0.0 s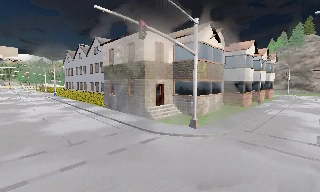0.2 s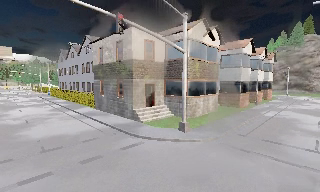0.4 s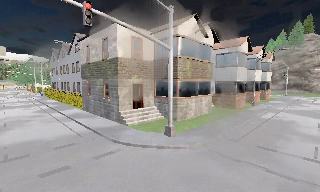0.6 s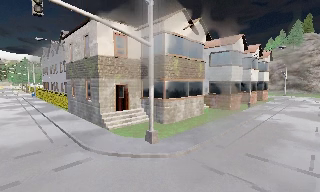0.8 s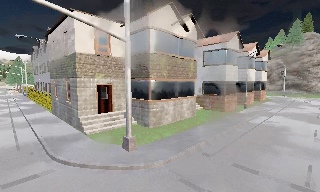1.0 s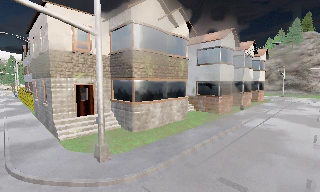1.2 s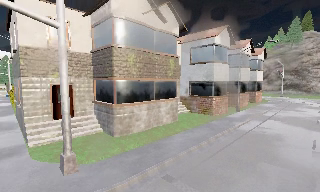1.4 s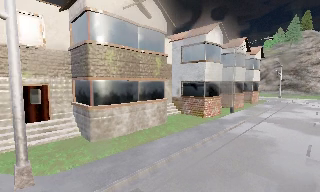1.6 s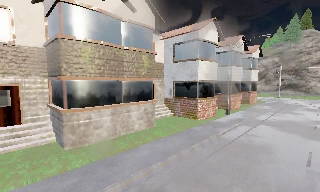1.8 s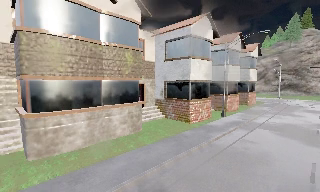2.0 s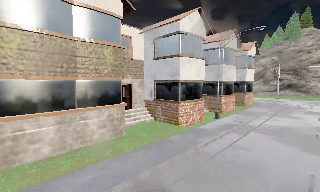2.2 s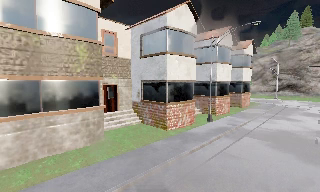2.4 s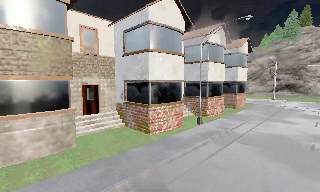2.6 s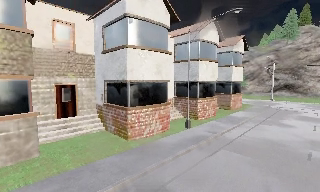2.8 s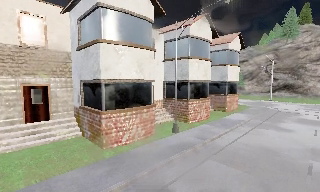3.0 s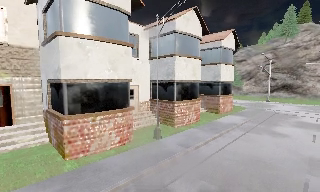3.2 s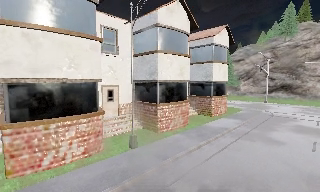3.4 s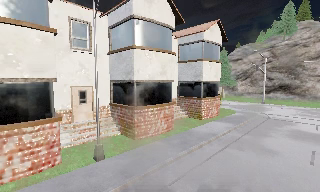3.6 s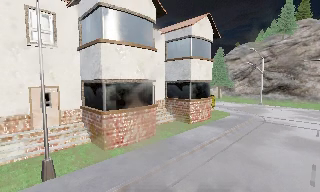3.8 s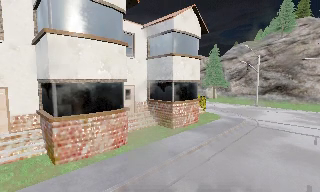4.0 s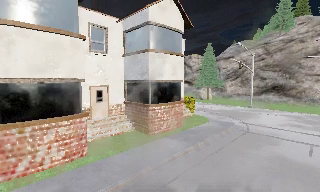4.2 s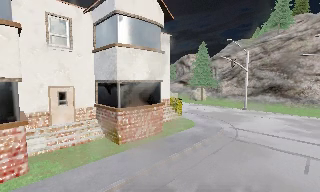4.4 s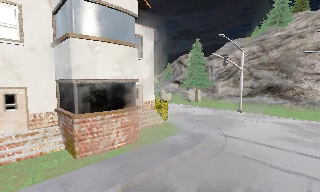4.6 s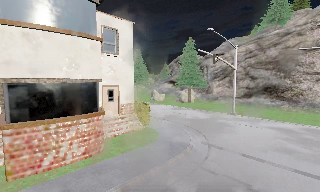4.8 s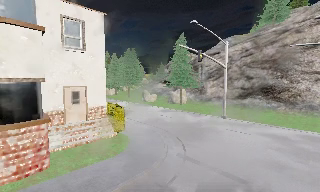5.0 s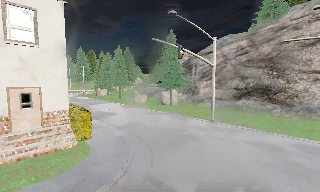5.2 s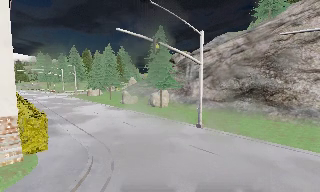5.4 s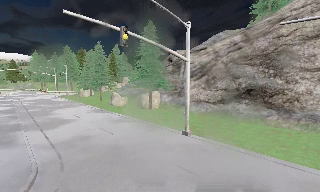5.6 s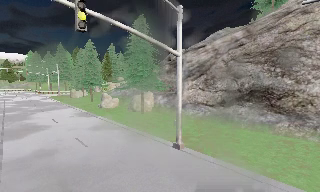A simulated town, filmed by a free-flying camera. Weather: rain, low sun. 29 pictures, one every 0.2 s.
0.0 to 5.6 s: The camera travels forward and to its right, about 50 m, so what stands in front looms larger. It gains speed.
The film runs backward here.
